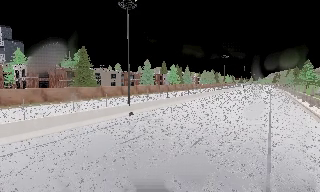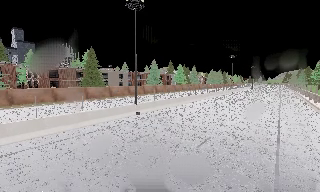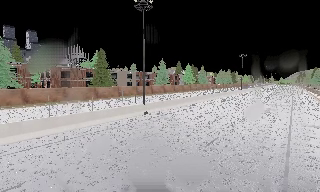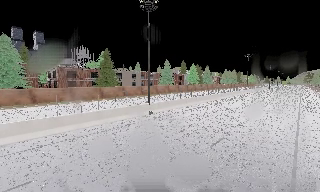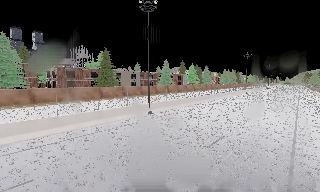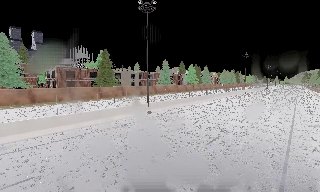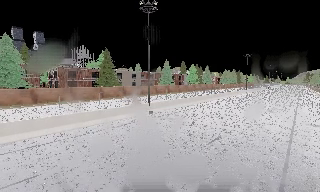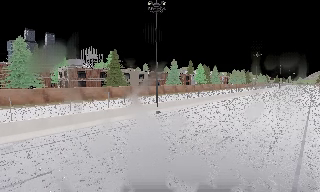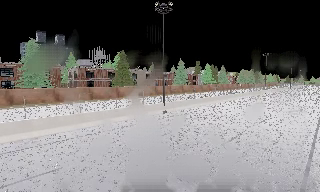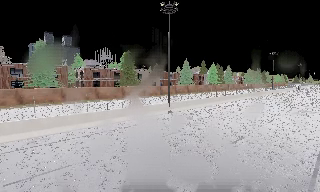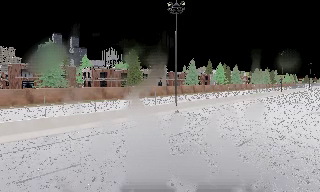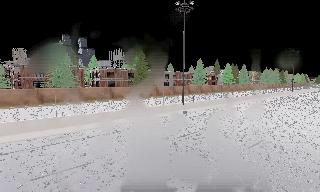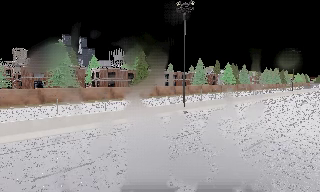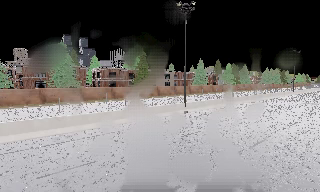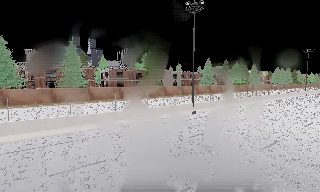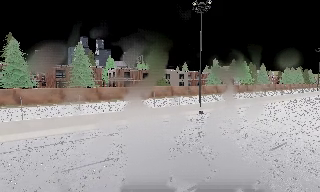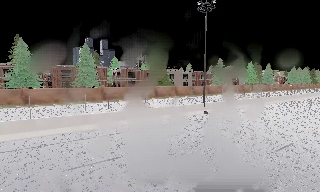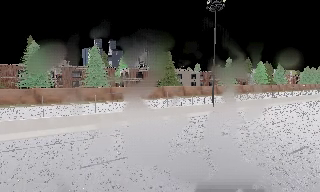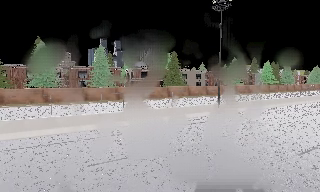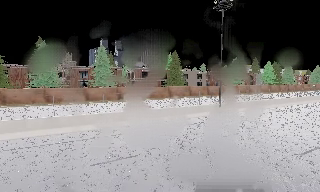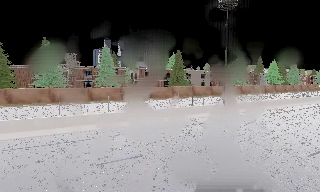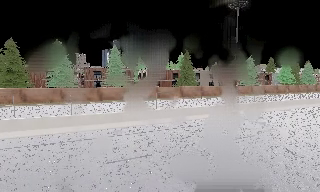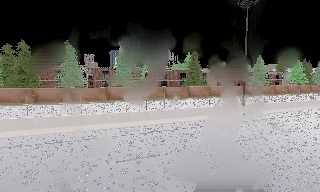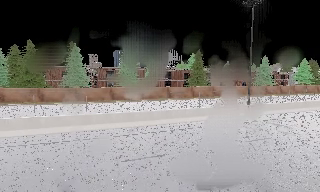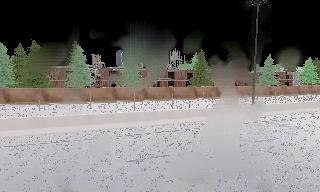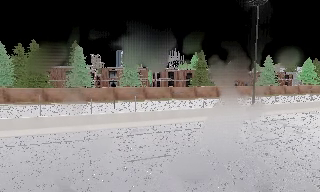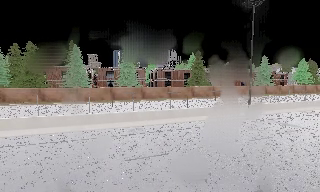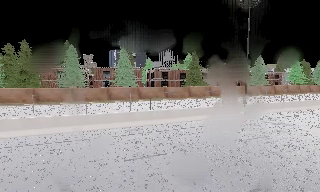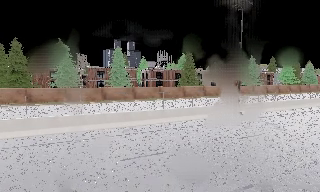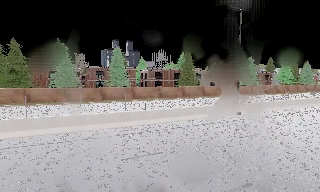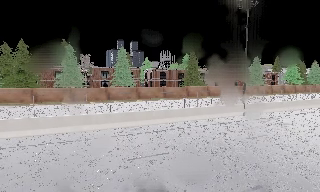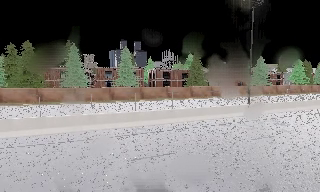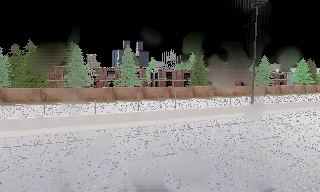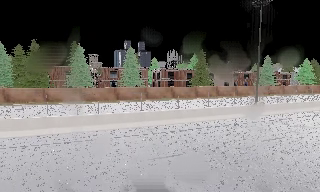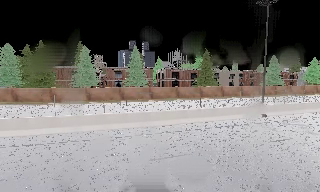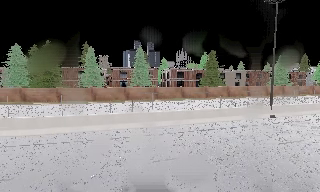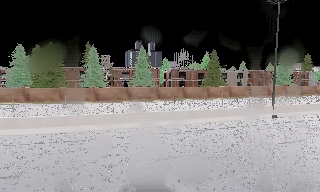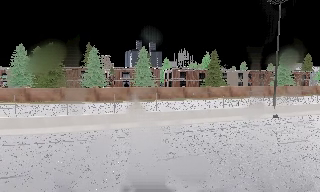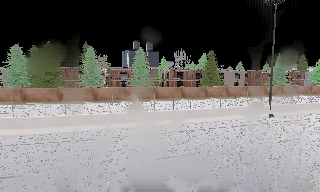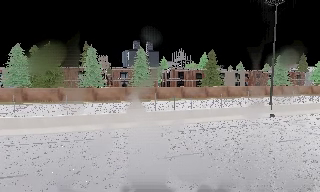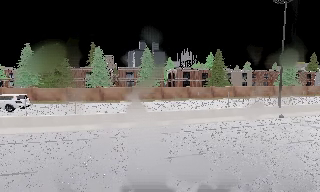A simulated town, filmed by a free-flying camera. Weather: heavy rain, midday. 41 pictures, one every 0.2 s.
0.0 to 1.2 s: The camera travels backward, about 0.5 m, so what stands in front gets smaller.
1.2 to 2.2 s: The camera swings to its left by about 10 degrees, and the scene slides to the right.
2.2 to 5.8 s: The camera swings to its left by about 15 degrees, and the scene slides to the right. It travels to its left and backward, about 1.5 m, so close, fixed things drift to the right.
5.8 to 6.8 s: The camera travels to its left, about 0.5 m, so close, fixed things drift to the right.
6.8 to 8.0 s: The camera shifts only a little, or ends up much as it began.
The film runs backward here.
